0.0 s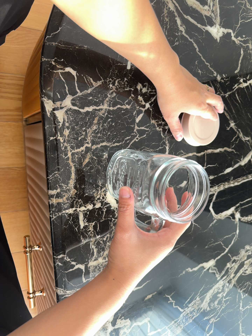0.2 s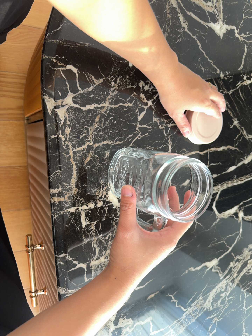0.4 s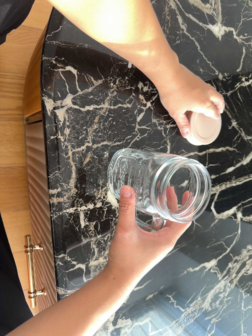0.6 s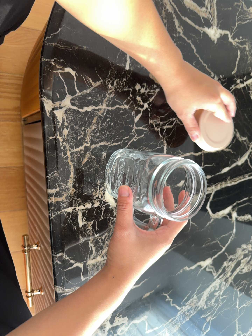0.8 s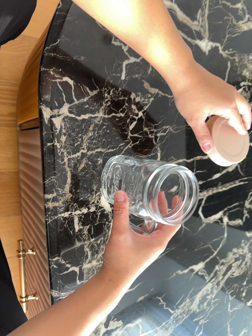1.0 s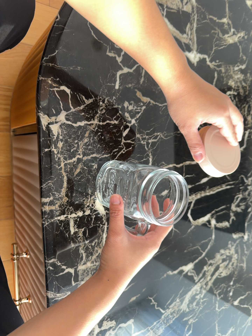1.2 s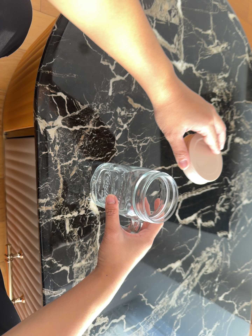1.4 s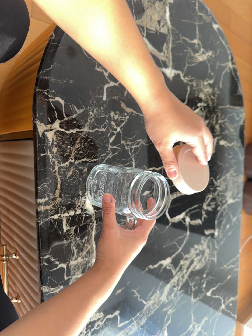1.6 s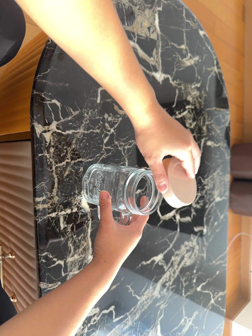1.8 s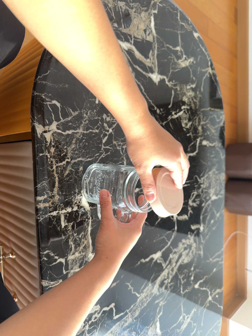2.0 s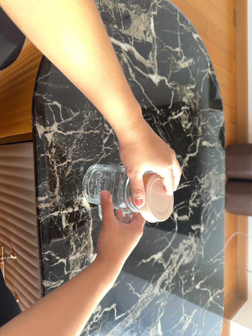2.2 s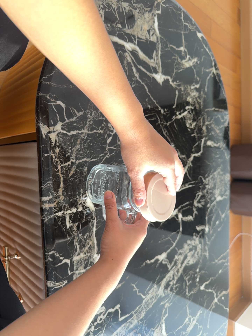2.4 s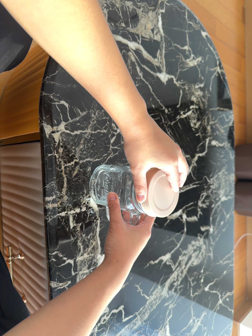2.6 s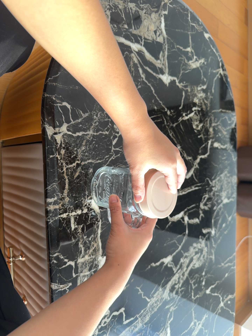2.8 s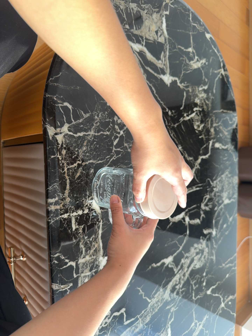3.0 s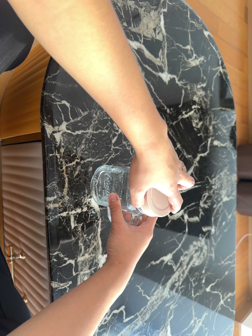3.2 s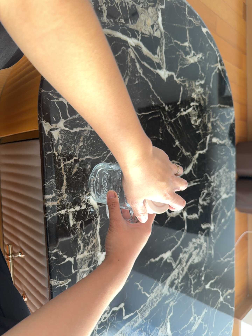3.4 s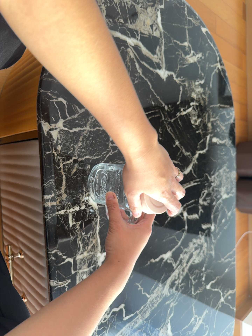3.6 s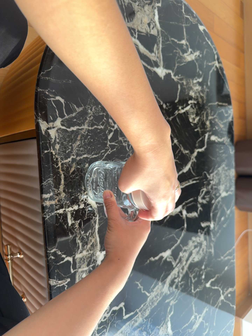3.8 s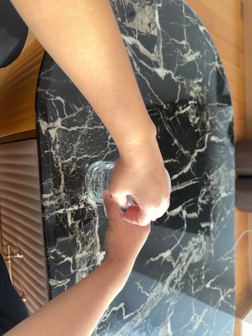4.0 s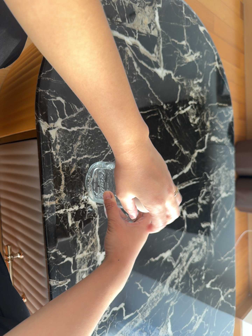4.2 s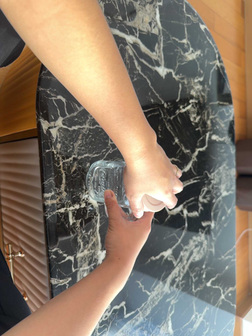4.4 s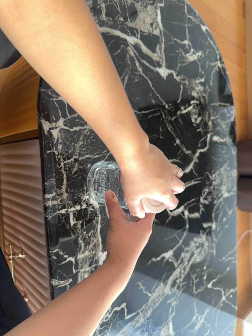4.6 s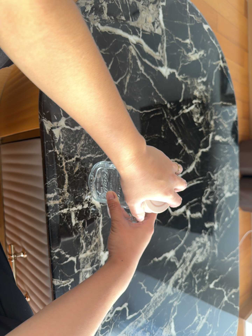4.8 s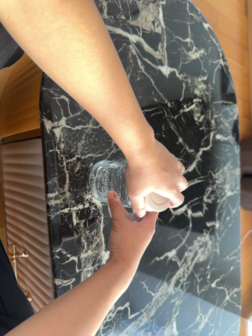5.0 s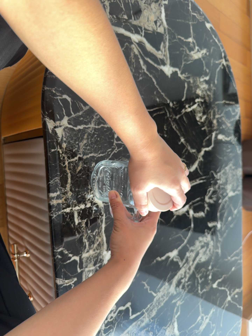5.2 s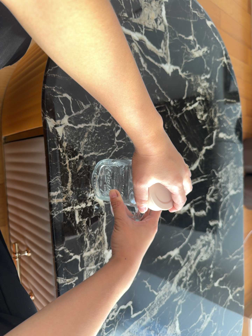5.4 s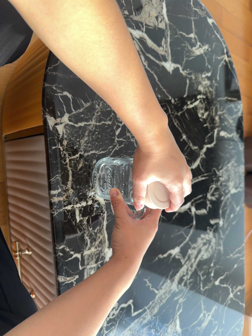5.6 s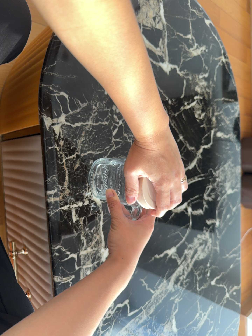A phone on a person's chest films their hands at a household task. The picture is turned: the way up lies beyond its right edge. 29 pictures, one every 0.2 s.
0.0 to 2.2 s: The camera swings to its right by about 15 degrees, and the scene slides to the left. It travels backward and to its left, about 12 cm, so what stands in front gets smaller.
2.2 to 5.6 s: The camera shifts only a little, or ends up much as it began.
The film runs forward here.
